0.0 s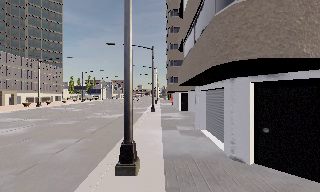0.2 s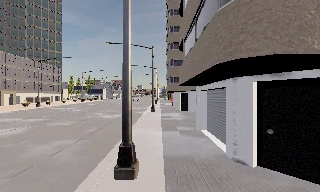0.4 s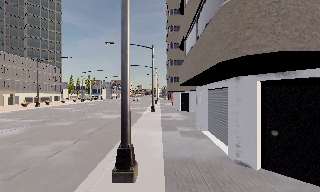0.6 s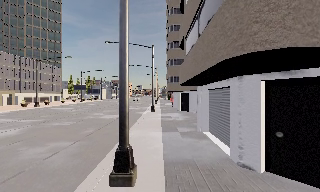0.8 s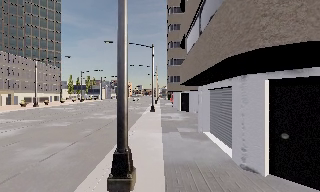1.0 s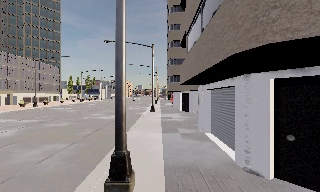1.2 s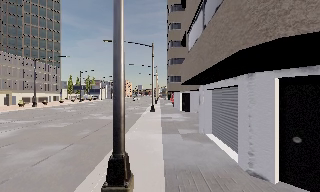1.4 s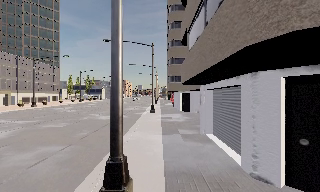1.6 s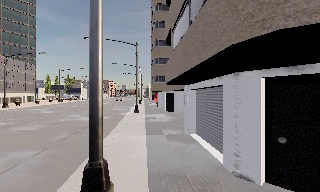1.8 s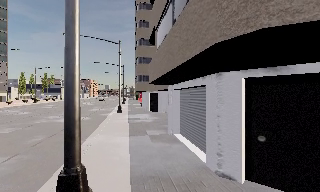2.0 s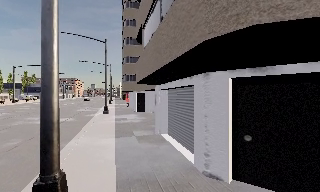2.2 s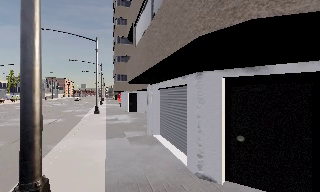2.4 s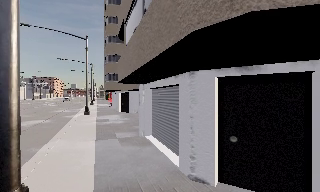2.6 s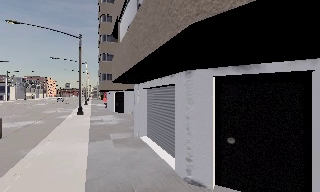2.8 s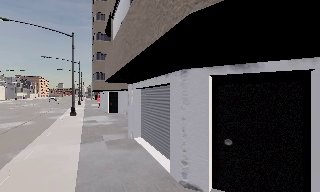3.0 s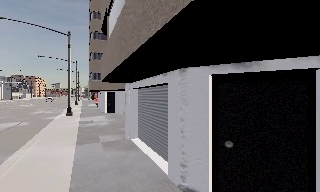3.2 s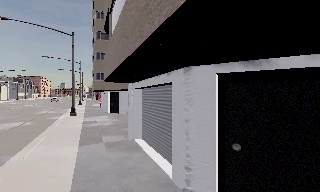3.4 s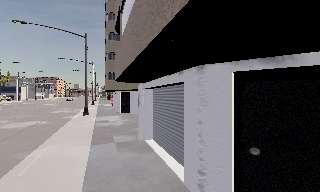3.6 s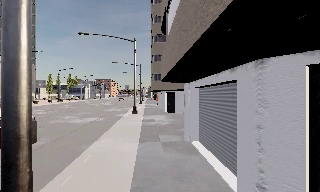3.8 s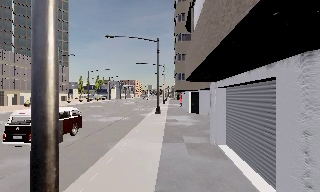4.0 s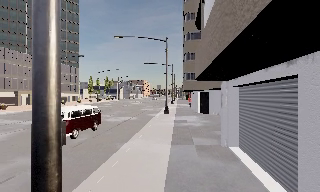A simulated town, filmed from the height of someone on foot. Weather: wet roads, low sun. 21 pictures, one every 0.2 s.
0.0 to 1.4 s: The camera travels forward, about 1.5 m, so what stands in front looms larger.
1.4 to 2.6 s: The camera pans to its right, which is clockwise from overhead, by about 25 degrees. It travels forward, about 1 m, so what stands in front looms larger.
2.6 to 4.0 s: The scene slides to the right, as the camera pans about 30 degrees to its left. It travels forward, about 1.5 m, so what stands in front looms larger.
The film runs forward here.
